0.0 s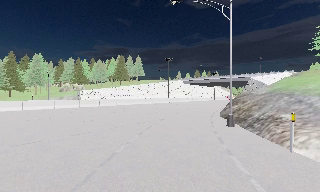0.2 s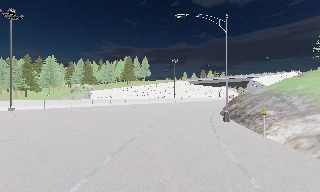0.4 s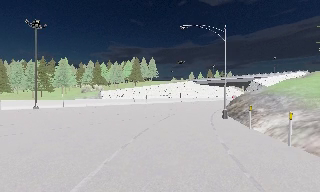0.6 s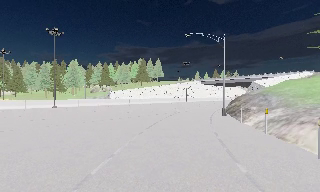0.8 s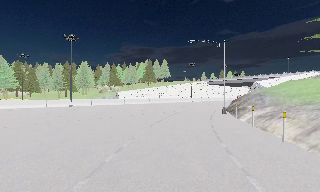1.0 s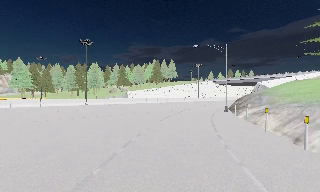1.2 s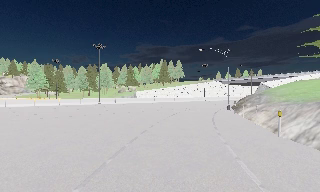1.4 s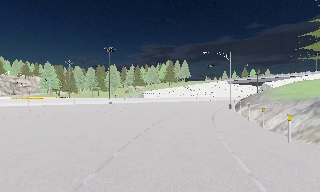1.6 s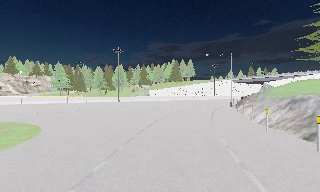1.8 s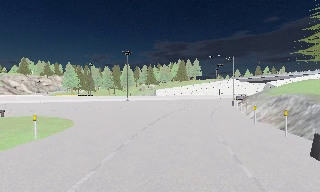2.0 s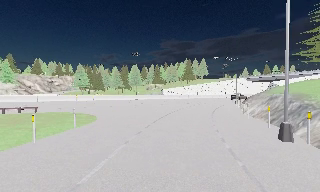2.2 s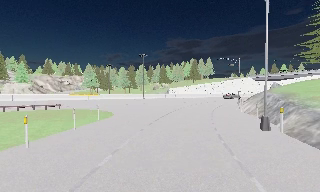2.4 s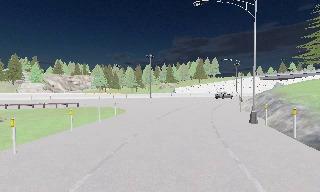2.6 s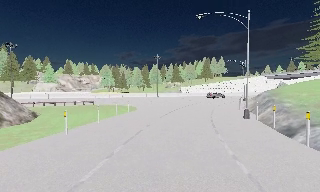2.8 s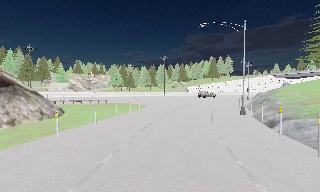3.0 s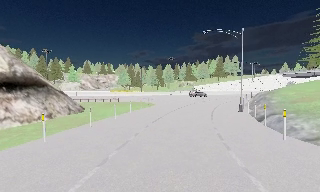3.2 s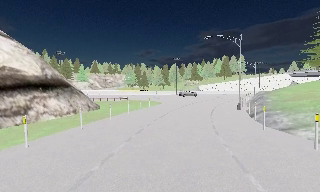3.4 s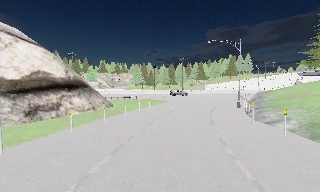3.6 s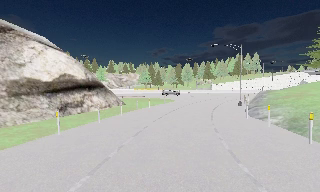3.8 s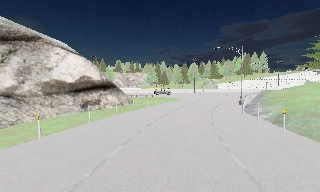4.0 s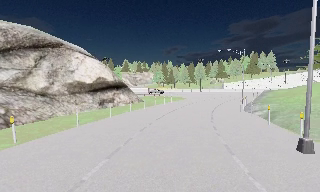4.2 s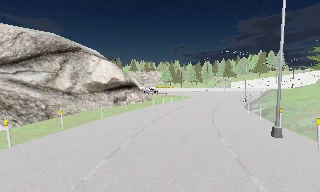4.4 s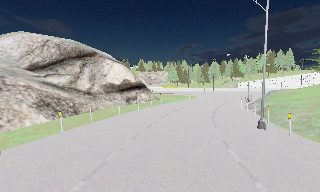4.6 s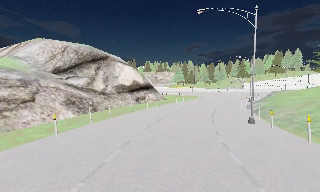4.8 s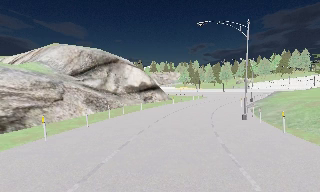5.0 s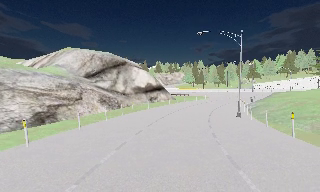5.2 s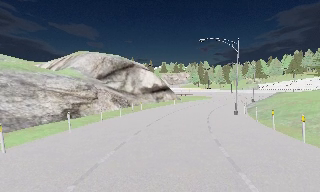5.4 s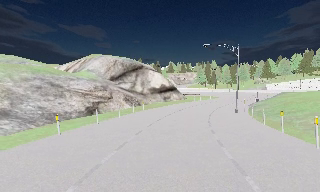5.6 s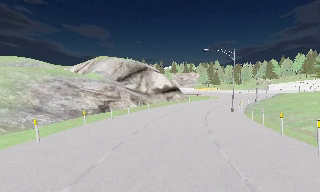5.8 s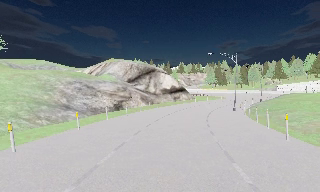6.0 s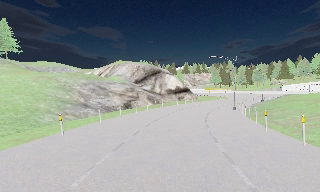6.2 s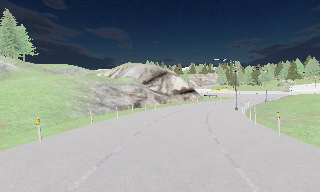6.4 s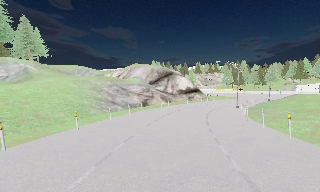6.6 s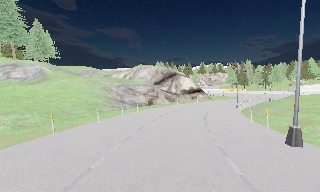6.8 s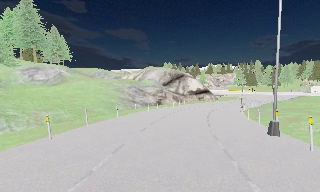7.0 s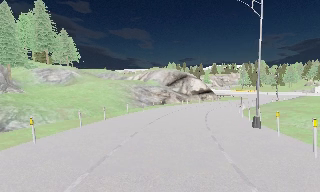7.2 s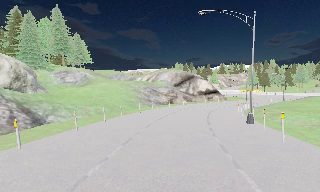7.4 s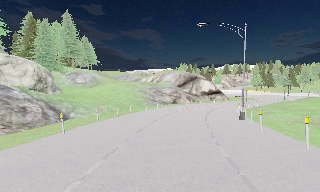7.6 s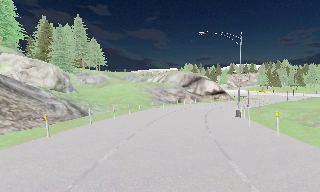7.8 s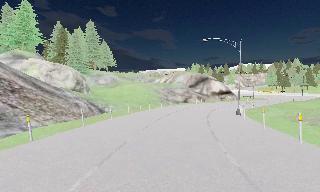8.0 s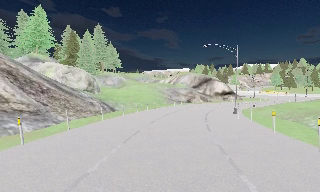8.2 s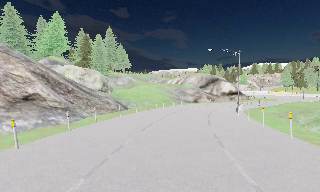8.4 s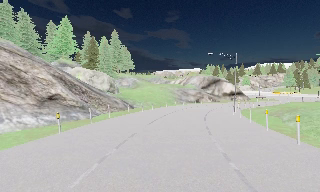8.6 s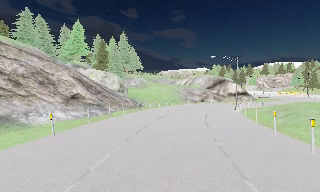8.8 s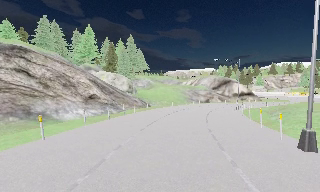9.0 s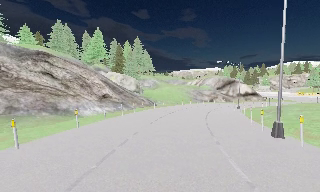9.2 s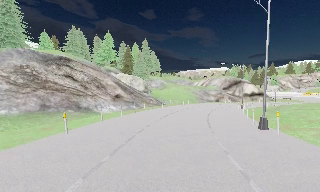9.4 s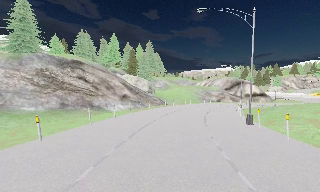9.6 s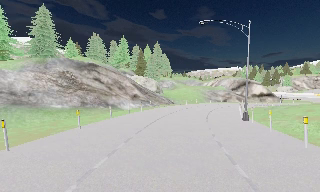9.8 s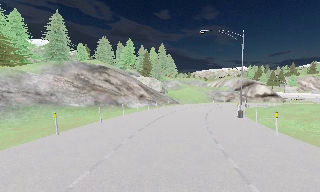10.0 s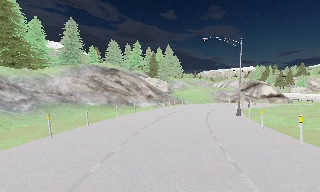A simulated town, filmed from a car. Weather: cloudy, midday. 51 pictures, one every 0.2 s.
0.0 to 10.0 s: The camera pans to its left, which is counterclockwise from overhead, by about 105 degrees. It travels backward, about 95 m.
The film runs backward here.
